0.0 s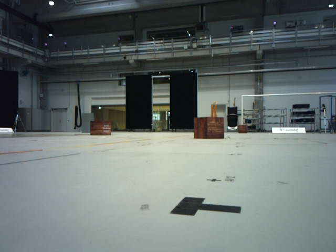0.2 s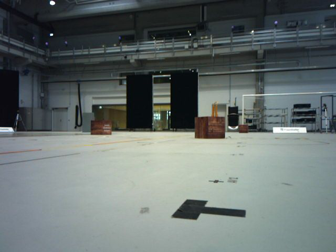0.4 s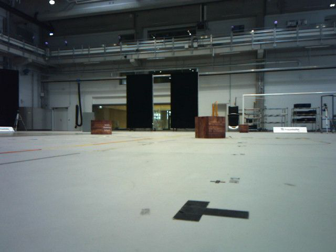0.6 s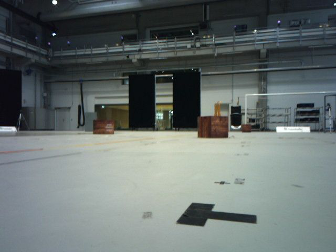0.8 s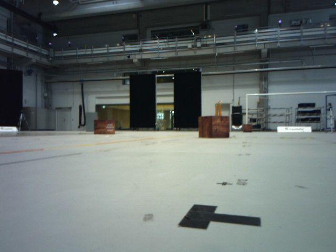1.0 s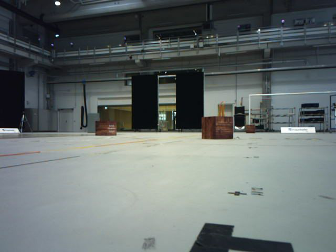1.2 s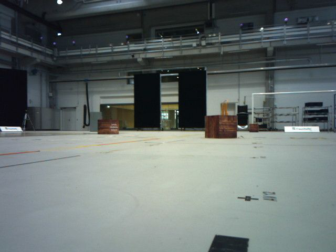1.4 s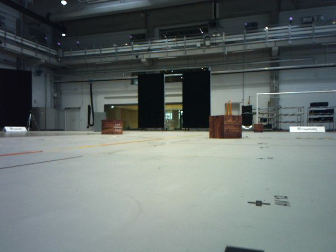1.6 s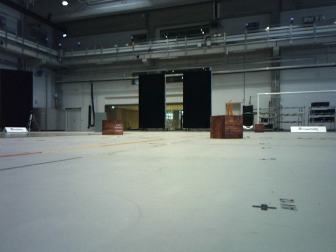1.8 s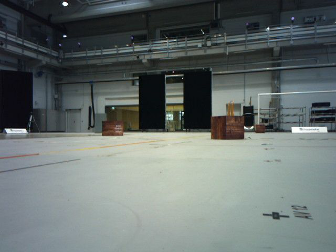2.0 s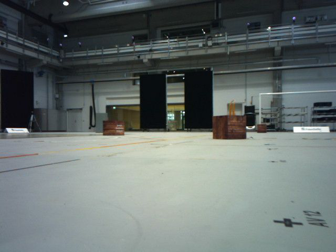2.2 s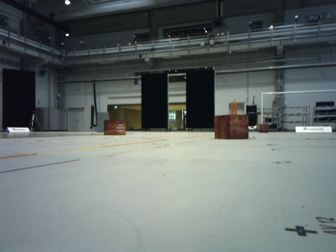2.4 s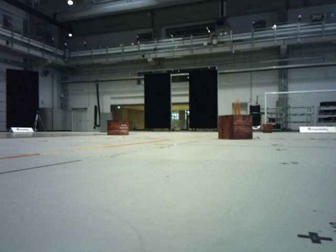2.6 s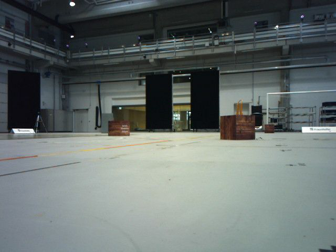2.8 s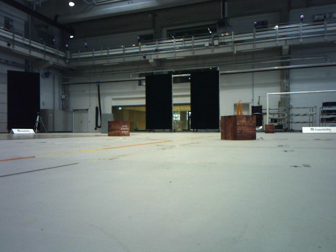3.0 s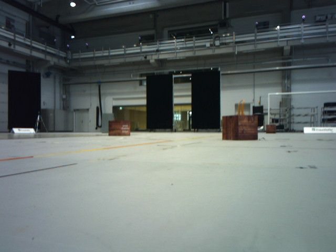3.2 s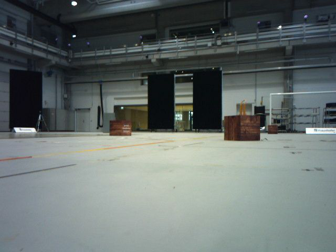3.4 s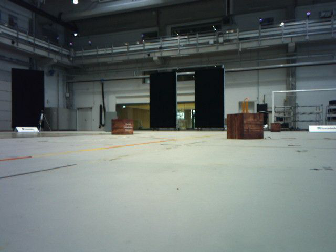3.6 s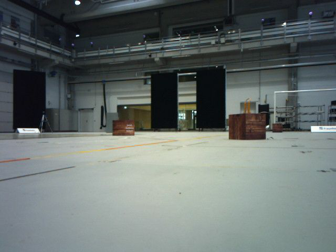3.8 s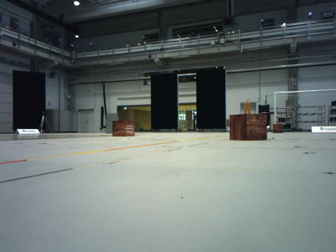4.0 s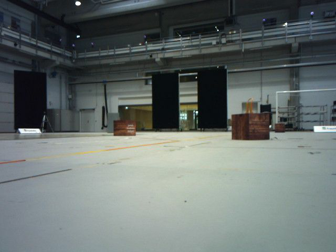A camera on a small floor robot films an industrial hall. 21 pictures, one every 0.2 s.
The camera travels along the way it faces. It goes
forward.
0.0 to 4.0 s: The camera travels forward, about 0.8 m, so what stands in front looms larger.
The film runs forward here.
